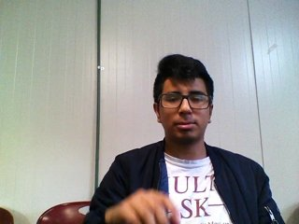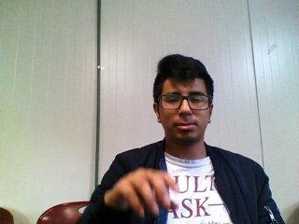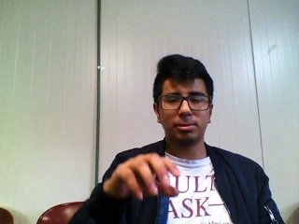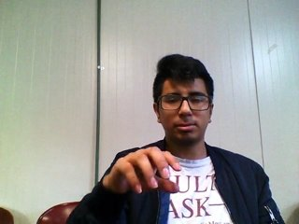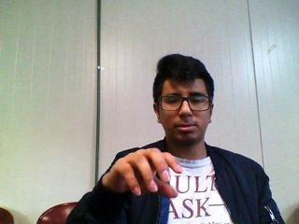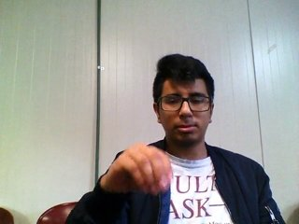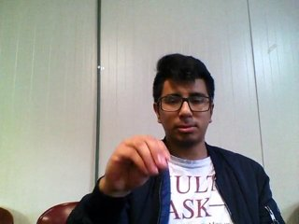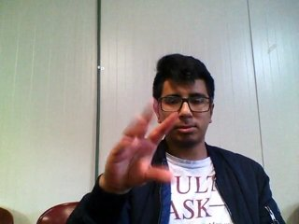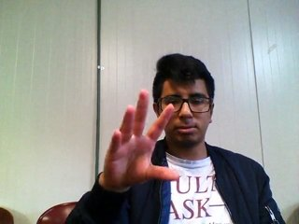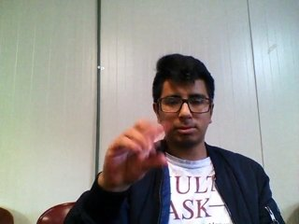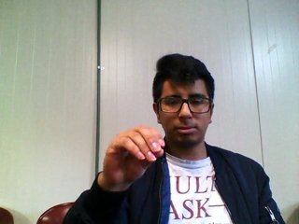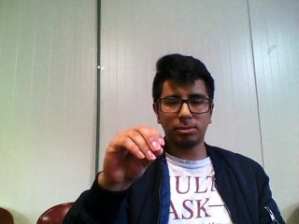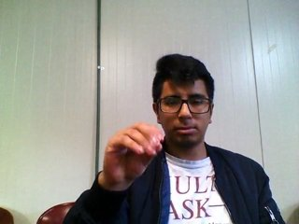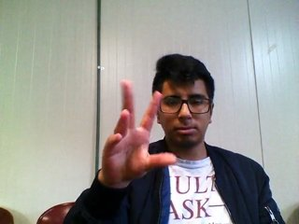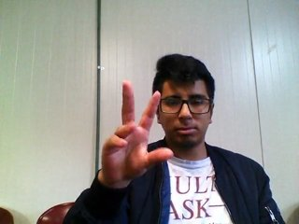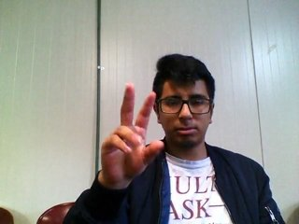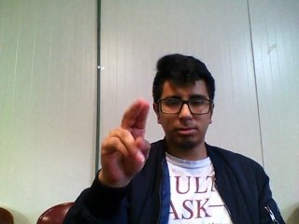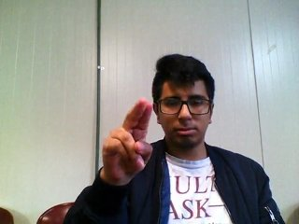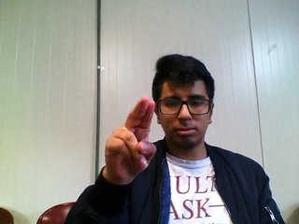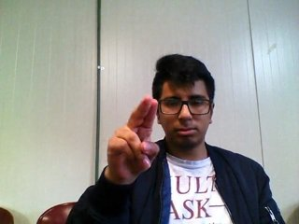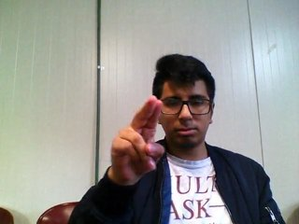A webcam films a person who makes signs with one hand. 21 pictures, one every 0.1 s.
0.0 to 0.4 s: Non-gesture.
0.5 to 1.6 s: Open twice.
1.7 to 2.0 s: Pointing with two fingers.
